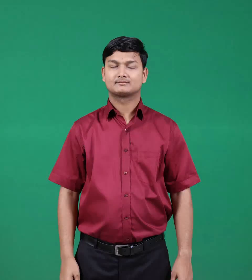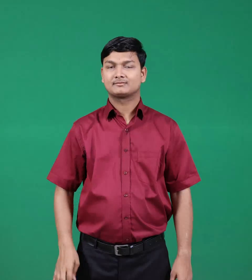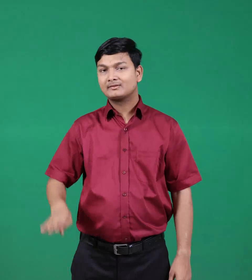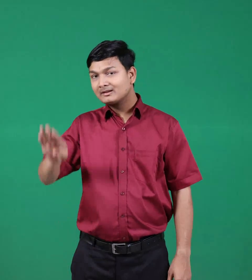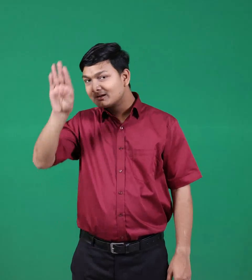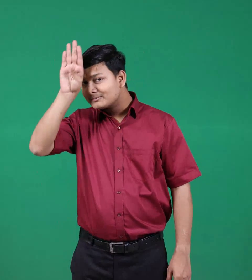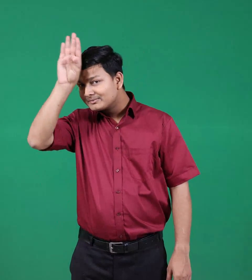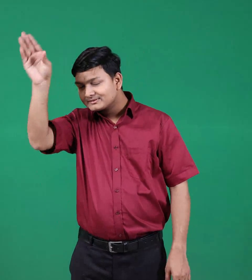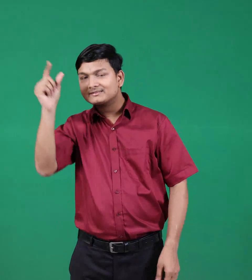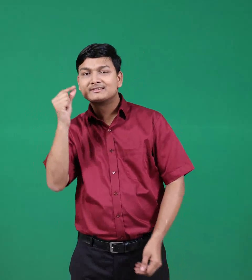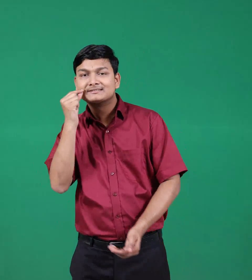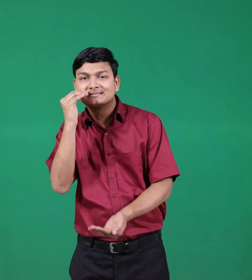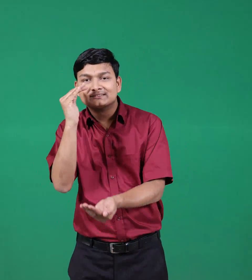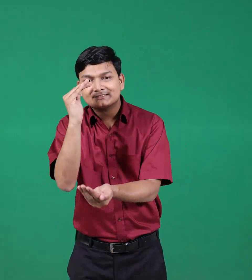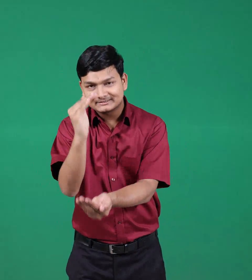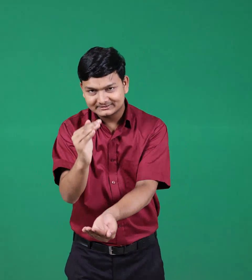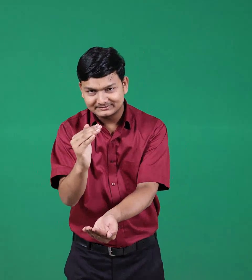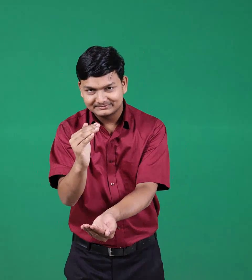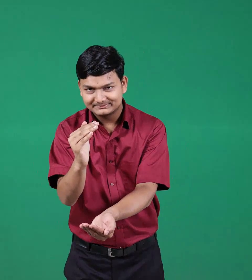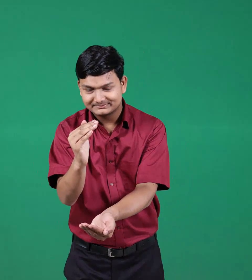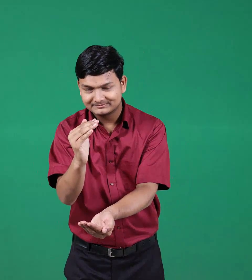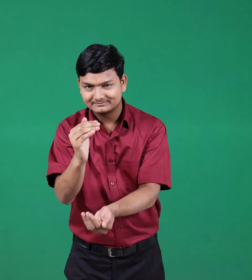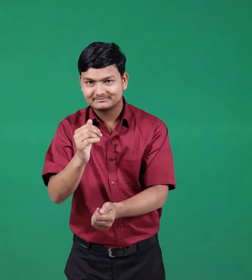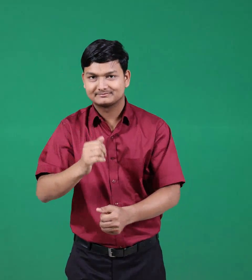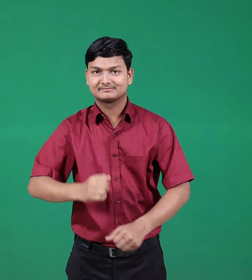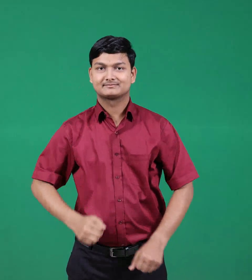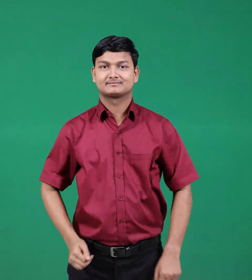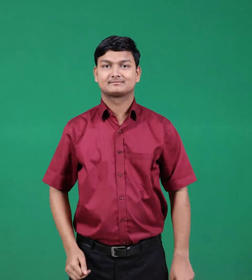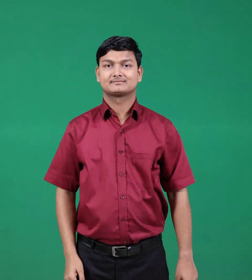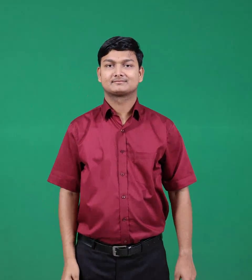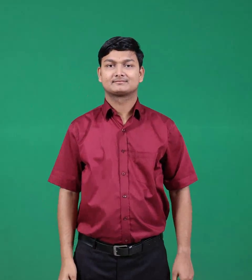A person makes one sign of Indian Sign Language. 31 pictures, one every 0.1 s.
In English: prince
